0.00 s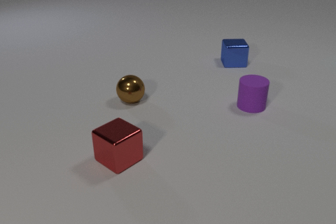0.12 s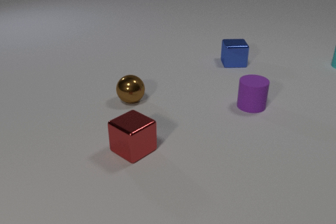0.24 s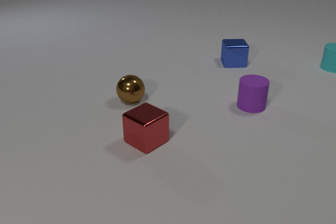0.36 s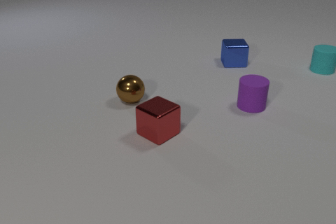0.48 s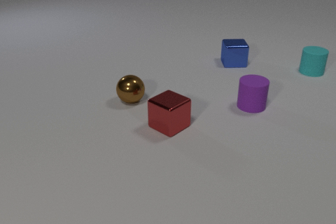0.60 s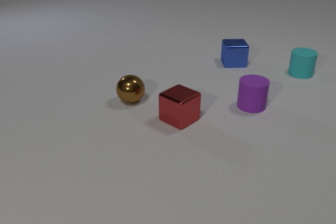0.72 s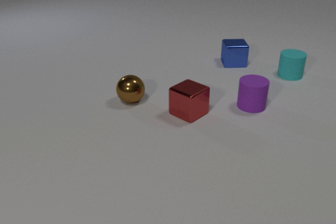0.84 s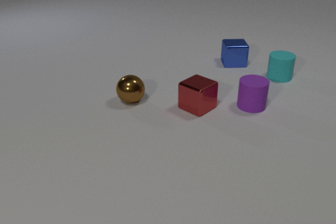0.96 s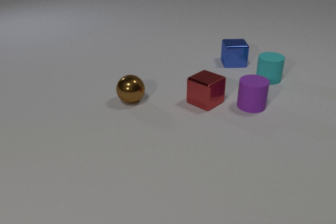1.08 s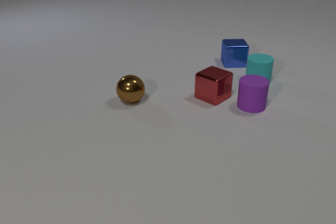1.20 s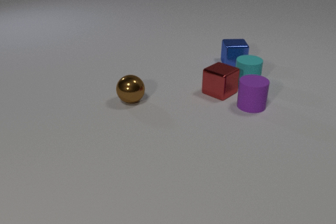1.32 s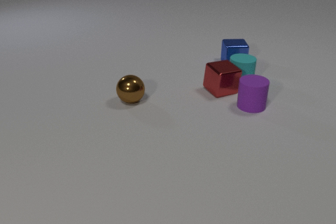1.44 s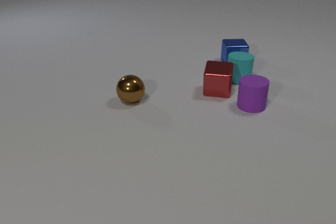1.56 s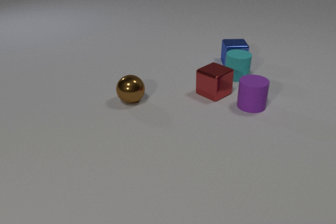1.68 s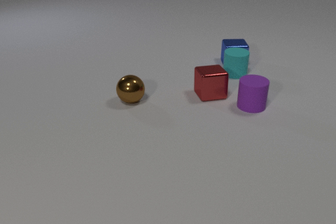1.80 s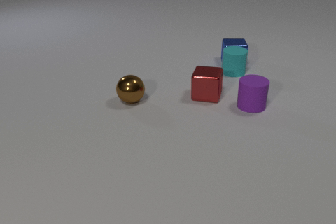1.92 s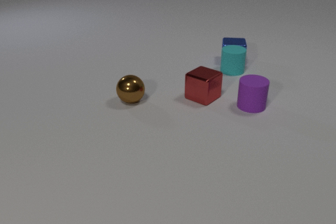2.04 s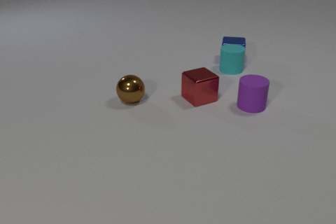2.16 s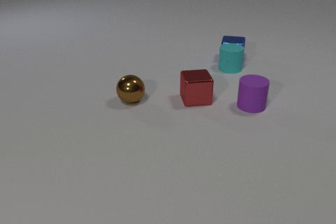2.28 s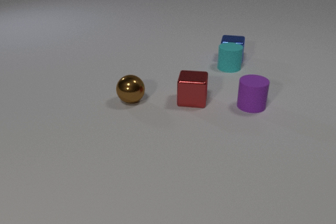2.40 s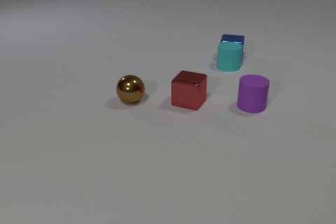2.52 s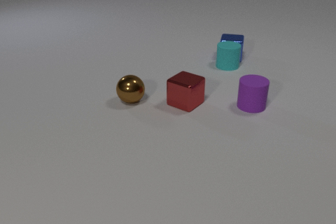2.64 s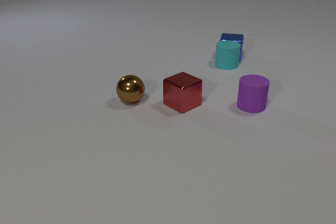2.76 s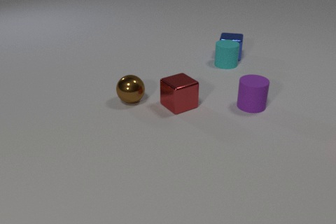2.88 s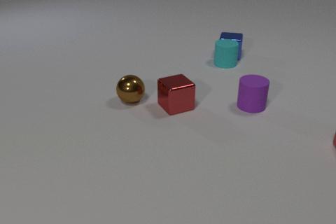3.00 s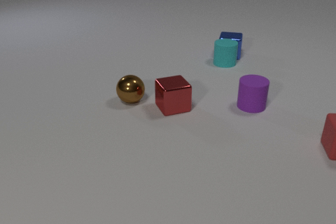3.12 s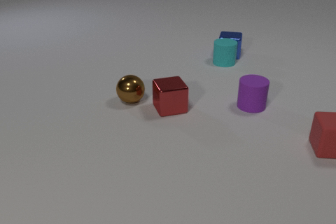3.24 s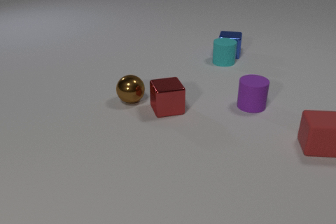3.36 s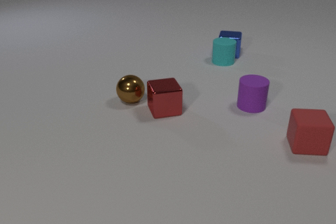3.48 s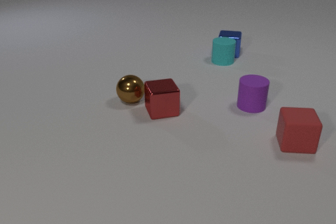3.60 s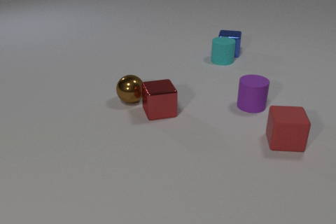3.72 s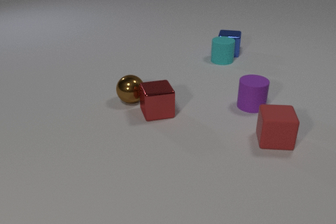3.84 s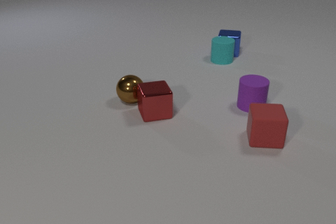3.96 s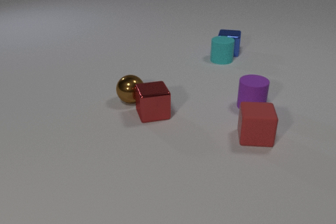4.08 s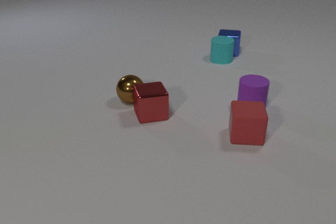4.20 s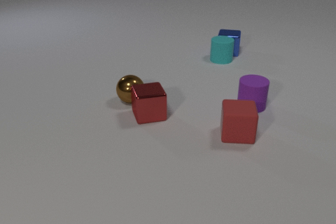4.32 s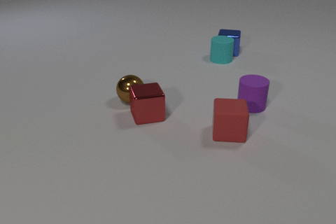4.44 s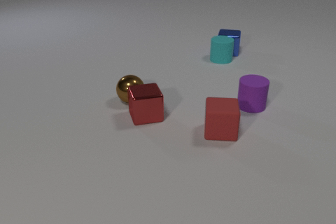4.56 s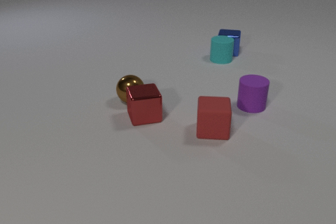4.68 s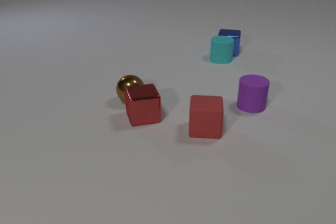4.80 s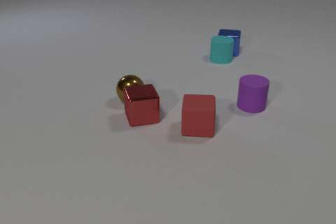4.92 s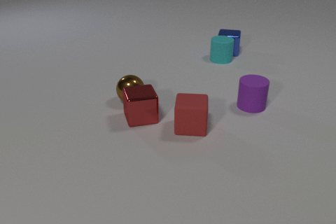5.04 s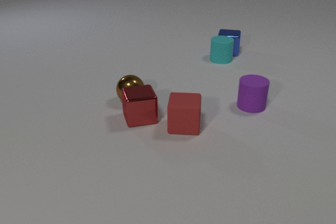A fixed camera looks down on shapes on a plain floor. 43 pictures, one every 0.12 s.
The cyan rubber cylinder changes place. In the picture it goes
to the left.
0.00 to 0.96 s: The cyan rubber cylinder comes in at the right edge, slides to the left and toward the camera. The red metal cube slides away from the camera and to the right.
0.96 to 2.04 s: The cyan rubber cylinder slides to the left and away from the camera. The red metal cube slides away from the camera and to the left. The blue metal cube slides away from the camera. The cyan rubber cylinder and the red metal cube collide. The cyan rubber cylinder and the blue metal cube collide.
2.04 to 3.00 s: The cyan rubber cylinder slides away from the camera and to the left. The red metal cube slides to the left and toward the camera. The blue metal cube slides away from the camera. The red rubber cube comes in at the right edge, slides to the left.
3.00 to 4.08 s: The cyan rubber cylinder slides away from the camera. The red metal cube slides to the left and toward the camera. The blue metal cube slides away from the camera. The red rubber cube slides to the left.
4.08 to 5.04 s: The red metal cube slides to the left and toward the camera. The red rubber cube slides to the left.
What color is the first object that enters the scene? cyan.
How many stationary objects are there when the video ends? 4.
How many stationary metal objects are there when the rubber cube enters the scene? 1.
